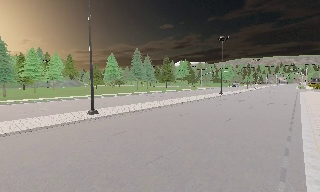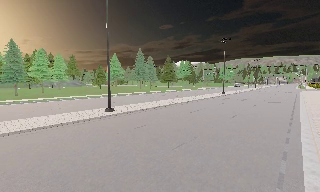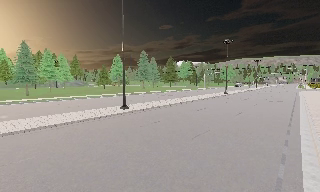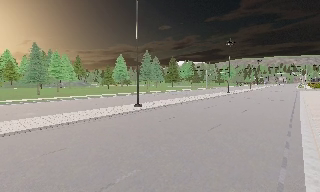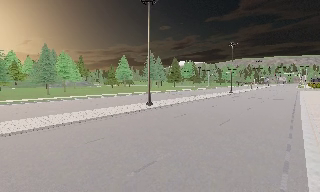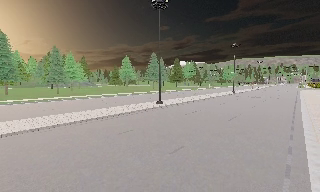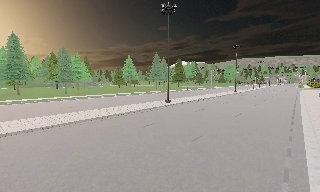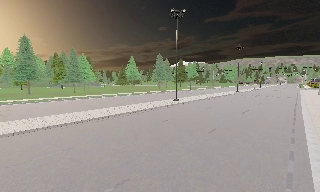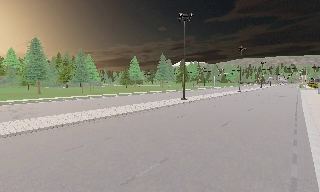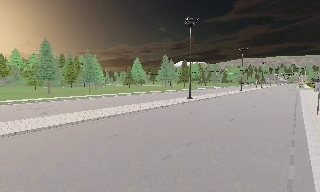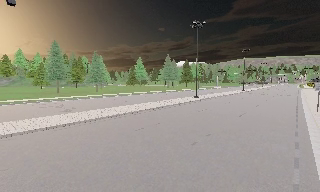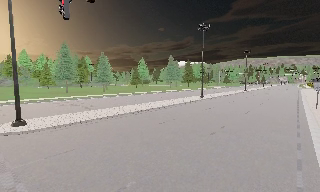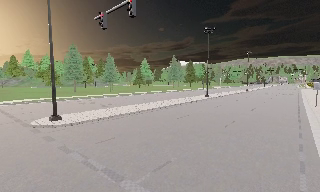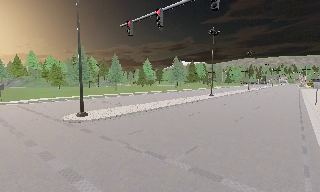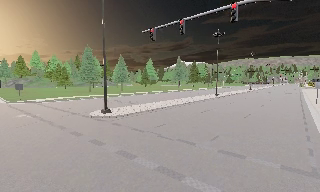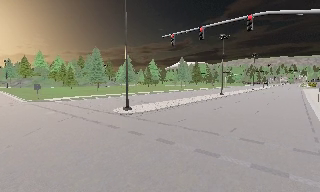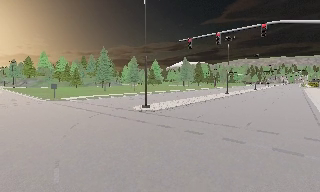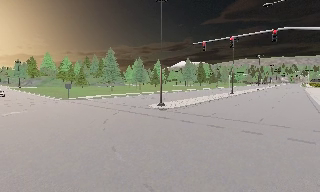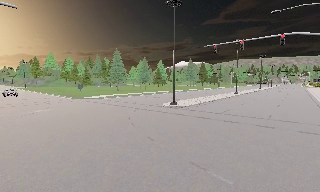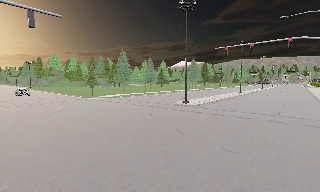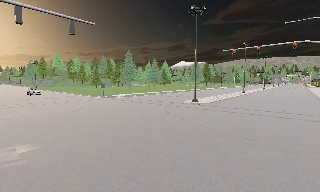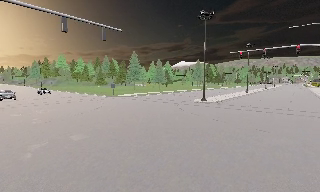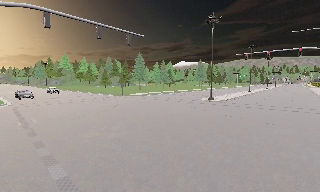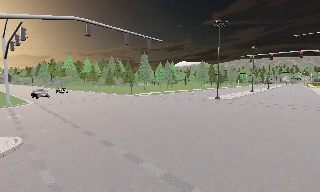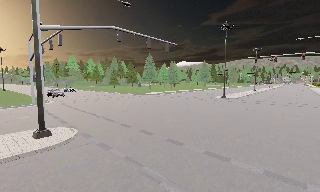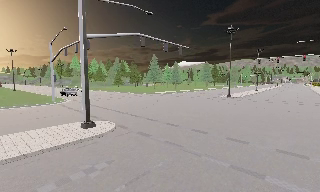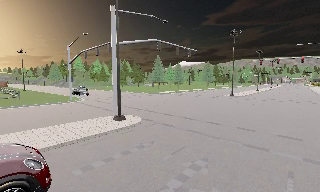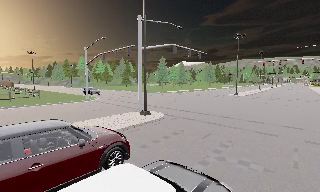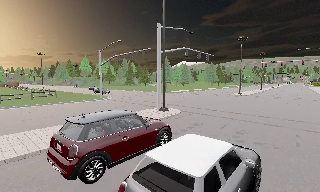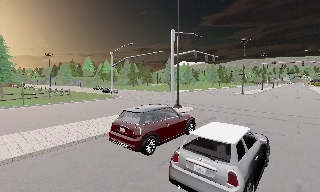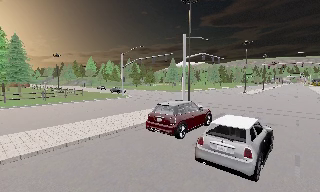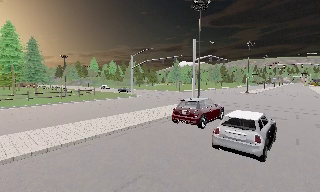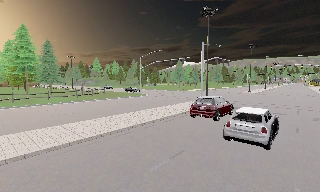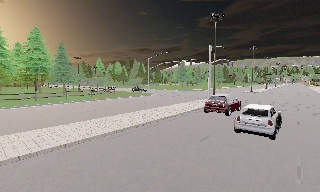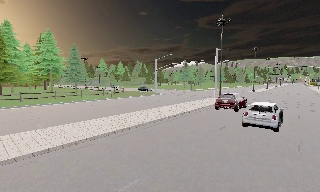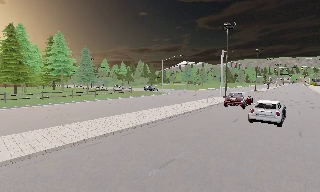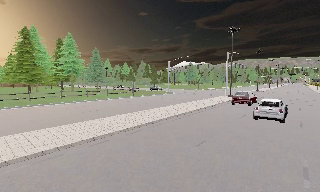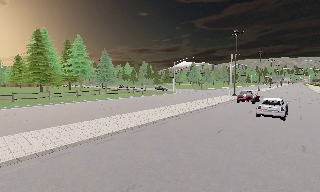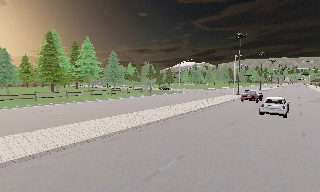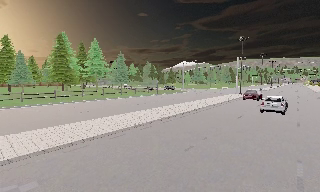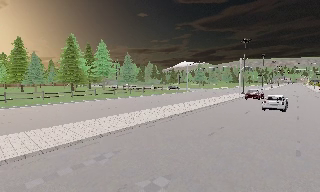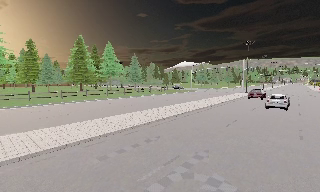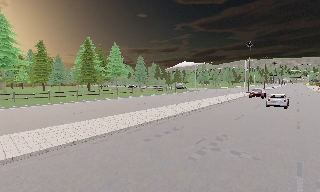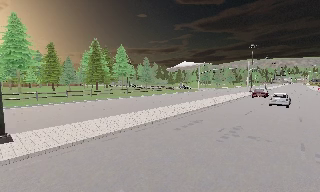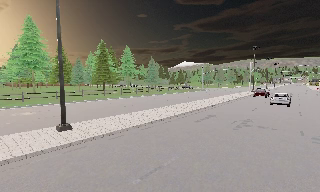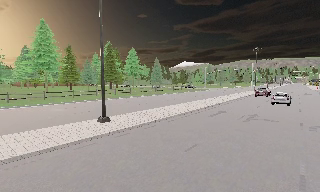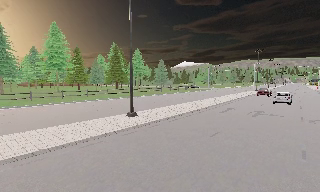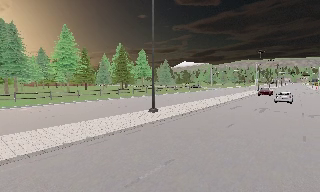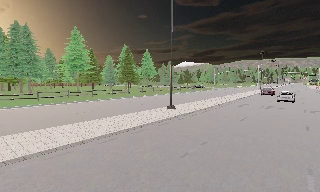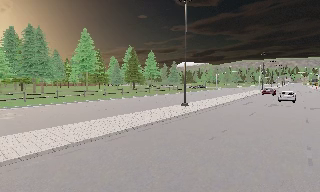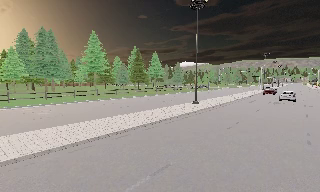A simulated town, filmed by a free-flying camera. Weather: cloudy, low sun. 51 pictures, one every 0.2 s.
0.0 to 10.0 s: The camera travels backward and to its left, about 105 m, so what stands in front gets smaller.
The film runs backward here.
